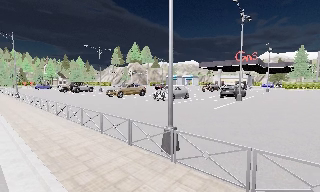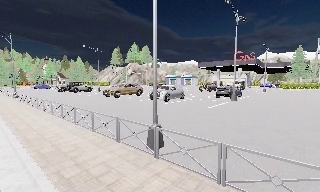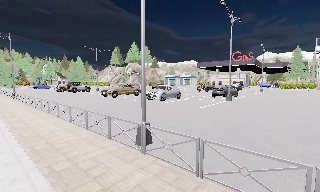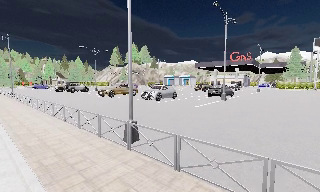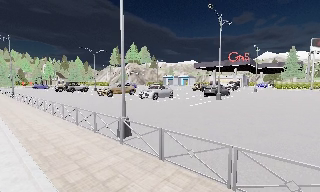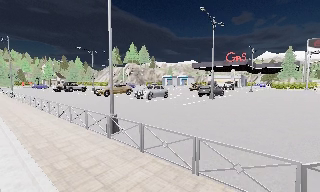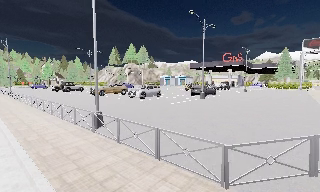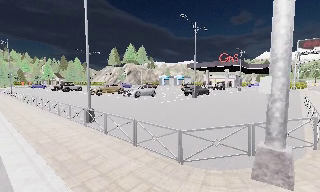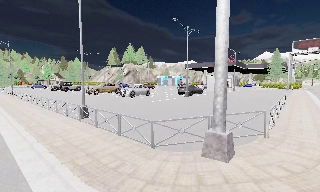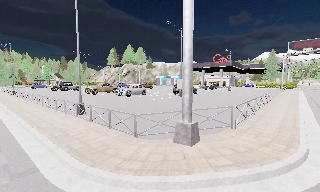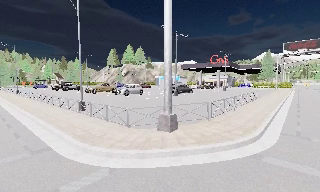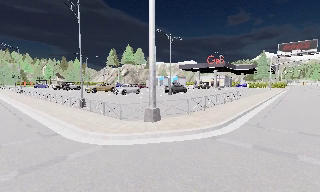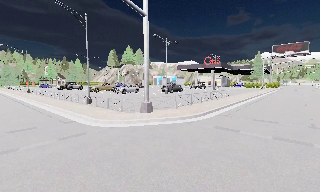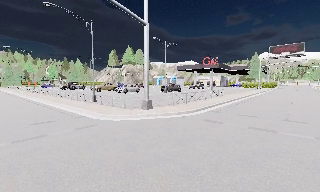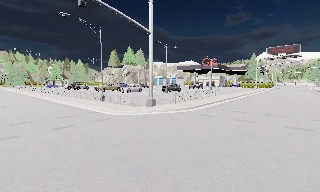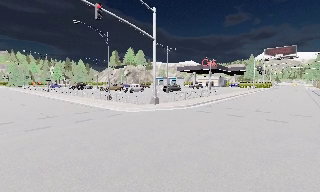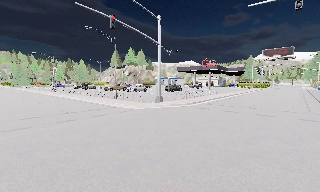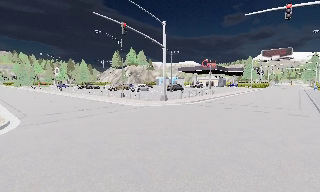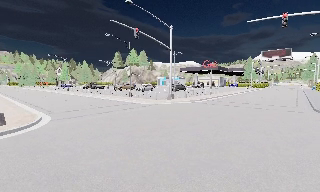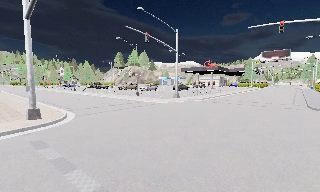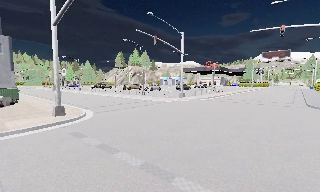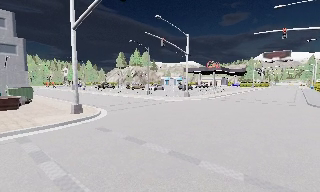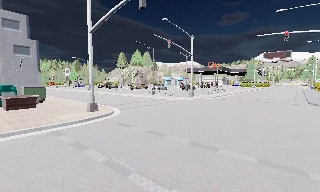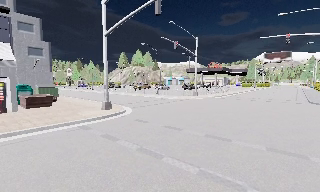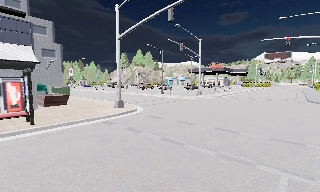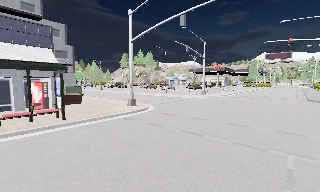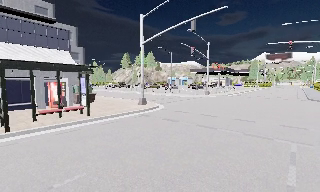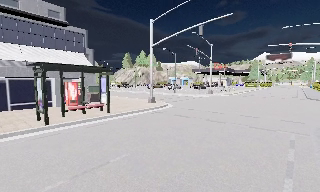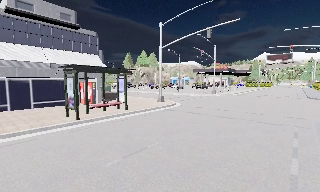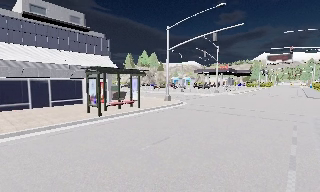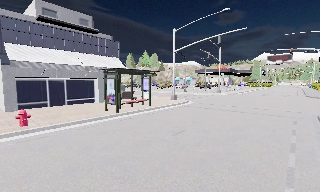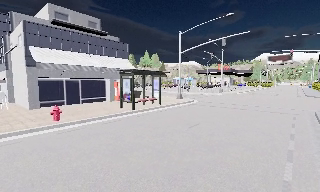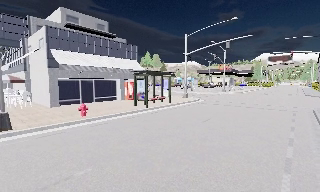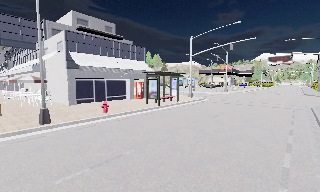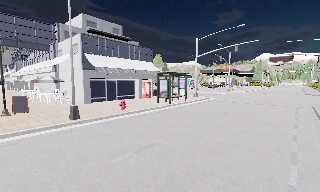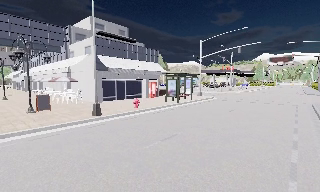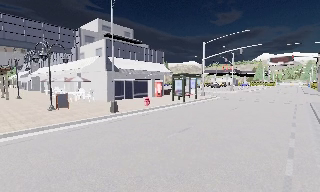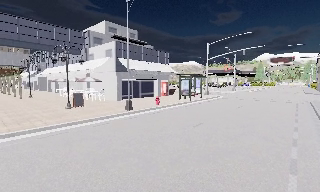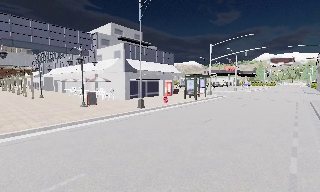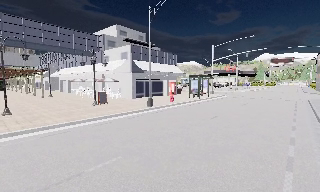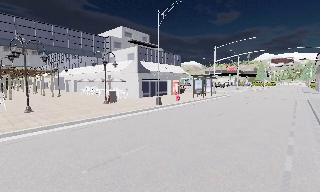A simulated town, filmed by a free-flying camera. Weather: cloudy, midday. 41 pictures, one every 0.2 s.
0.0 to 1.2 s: The camera travels to its right and backward, about 3.5 m, so close, fixed things drift to the left. It gains speed.
1.2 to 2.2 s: The camera travels backward and to its right, about 6 m, so what stands in front gets smaller.
2.2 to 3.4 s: The camera travels backward, about 9 m, so what stands in front gets smaller.
3.4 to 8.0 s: The camera travels backward and to its left, about 30 m, so what stands in front gets smaller.
The film runs backward here.
